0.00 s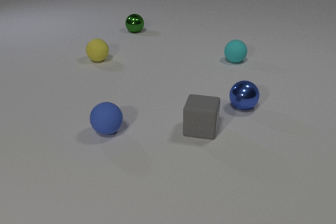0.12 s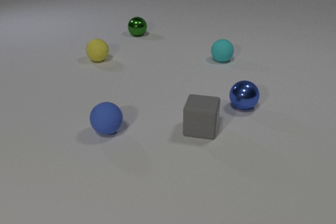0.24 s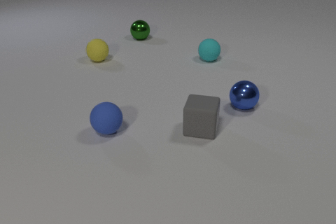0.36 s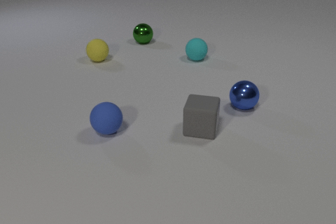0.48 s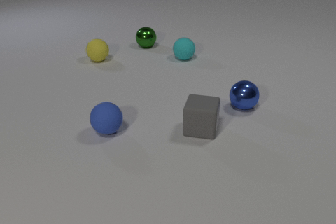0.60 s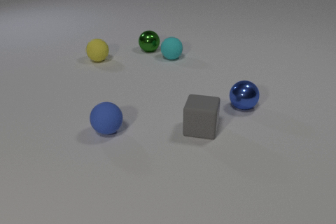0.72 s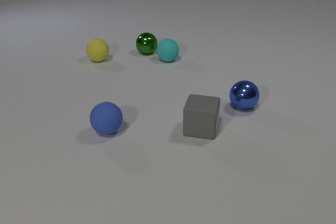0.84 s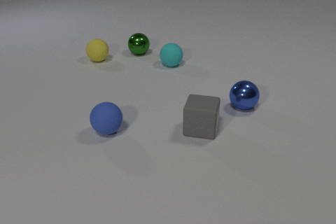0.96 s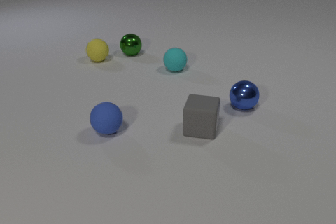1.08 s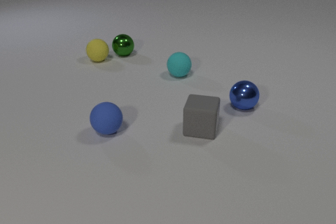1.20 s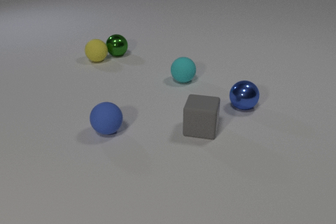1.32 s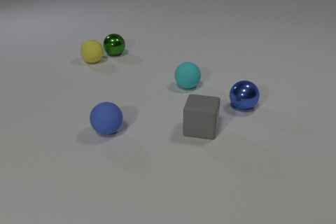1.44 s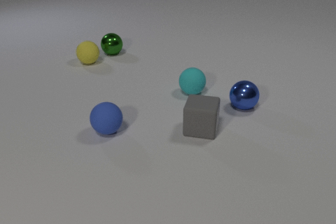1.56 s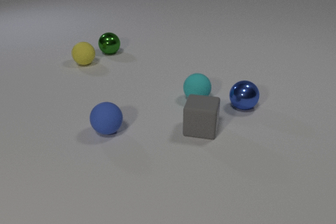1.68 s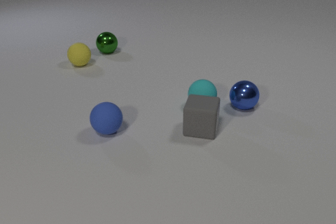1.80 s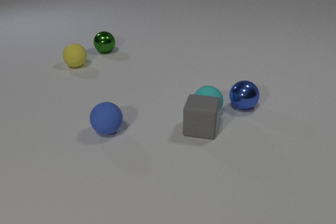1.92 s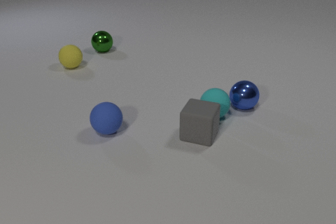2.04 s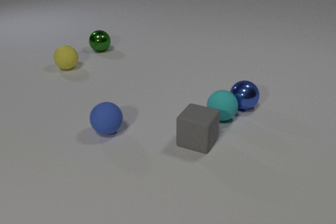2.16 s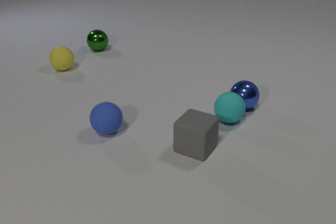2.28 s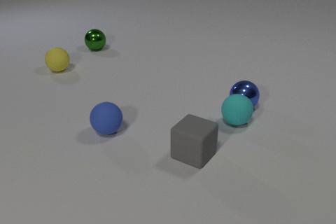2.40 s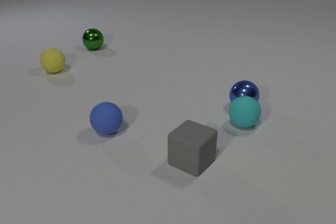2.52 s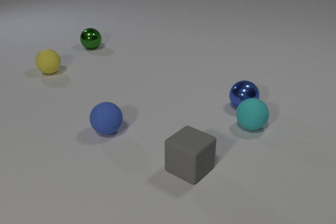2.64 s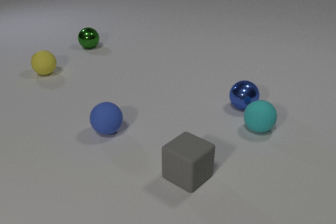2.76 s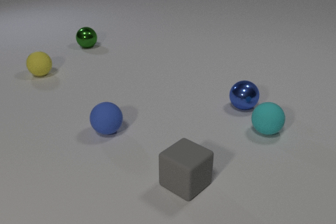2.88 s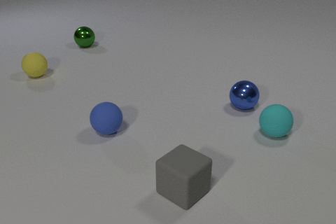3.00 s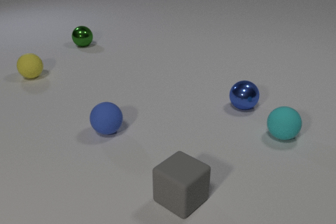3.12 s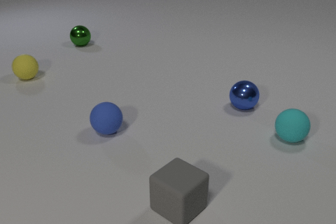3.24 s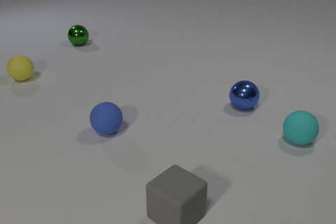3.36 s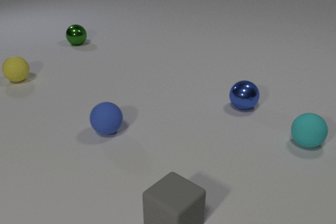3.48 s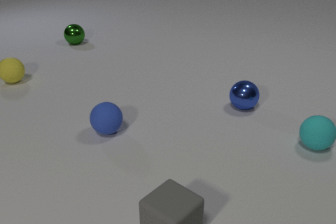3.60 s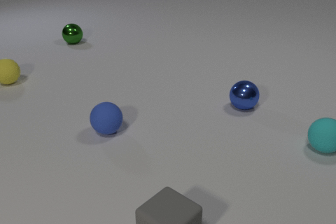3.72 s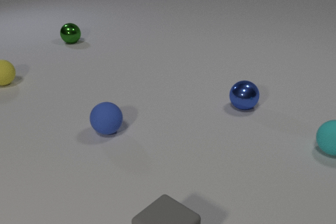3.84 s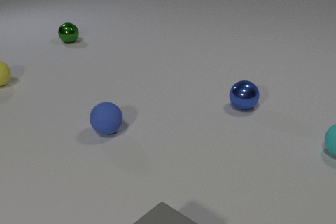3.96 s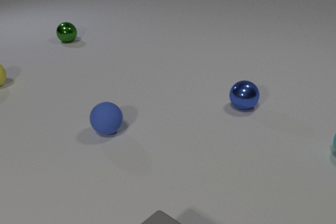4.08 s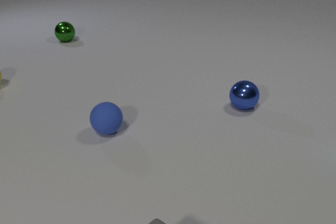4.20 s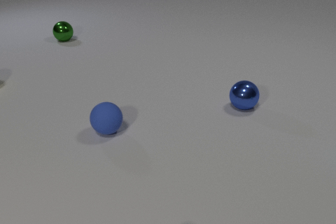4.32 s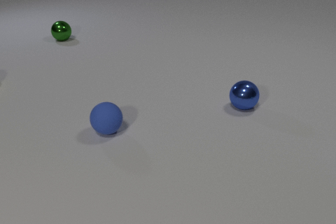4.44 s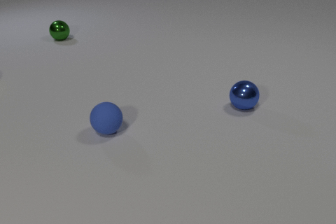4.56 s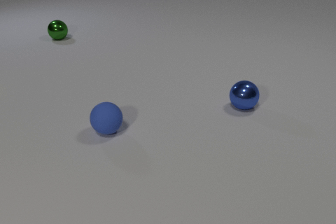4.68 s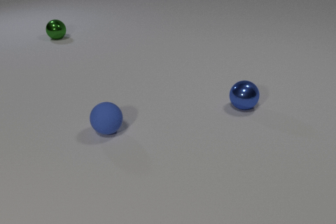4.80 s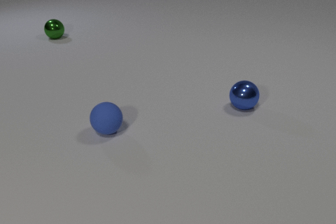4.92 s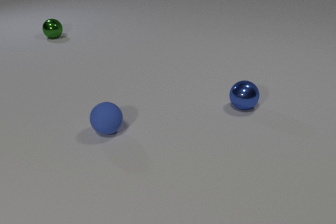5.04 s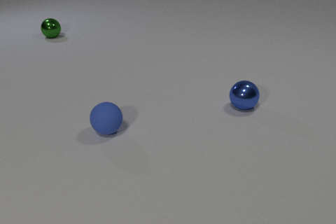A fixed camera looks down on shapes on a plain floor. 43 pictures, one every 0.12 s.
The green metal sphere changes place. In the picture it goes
to the left.
The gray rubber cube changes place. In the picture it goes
toward the camera.
0.00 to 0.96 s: The green metal sphere rolls toward the camera. The cyan rubber sphere rolls to the left and toward the camera. The green metal sphere and the cyan rubber sphere collide.
0.96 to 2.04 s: The green metal sphere rolls to the left and away from the camera. The cyan rubber sphere rolls toward the camera and to the right. The yellow rubber sphere rolls to the left and toward the camera. The gray rubber cube slides toward the camera. The green metal sphere and the yellow rubber sphere collide. The cyan rubber sphere and the gray rubber cube collide.
2.04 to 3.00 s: The green metal sphere rolls away from the camera and to the left. The cyan rubber sphere rolls to the right. The yellow rubber sphere rolls to the left. The gray rubber cube slides toward the camera.
3.00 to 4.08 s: The green metal sphere rolls away from the camera and to the left. The cyan rubber sphere rolls to the right, leaves at the right edge. The yellow rubber sphere rolls to the left. The gray rubber cube slides toward the camera.
4.08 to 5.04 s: The green metal sphere rolls away from the camera and to the left. The yellow rubber sphere leaves at the left edge. The gray rubber cube leaves at the bottom edge.
What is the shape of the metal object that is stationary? sphere.
What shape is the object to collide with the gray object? sphere.
How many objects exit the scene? 3.
